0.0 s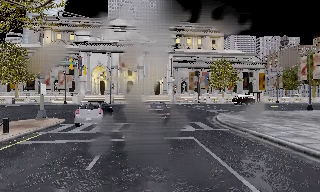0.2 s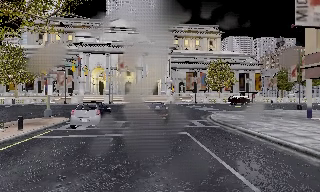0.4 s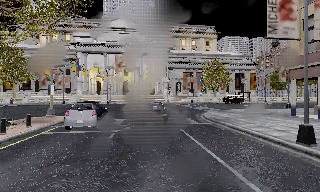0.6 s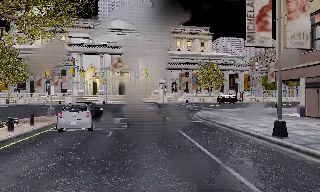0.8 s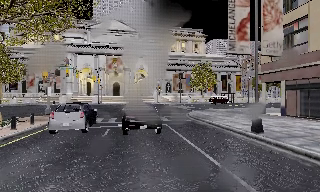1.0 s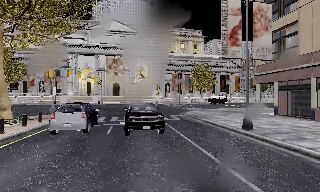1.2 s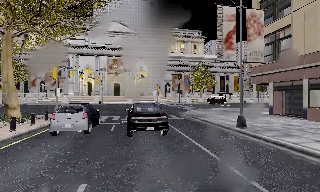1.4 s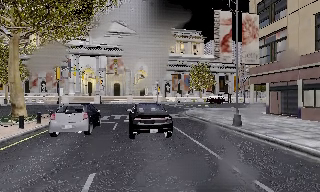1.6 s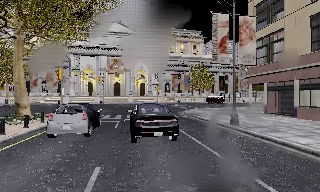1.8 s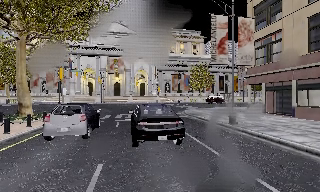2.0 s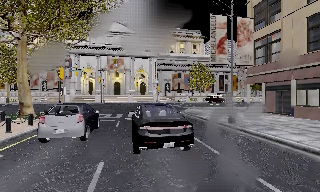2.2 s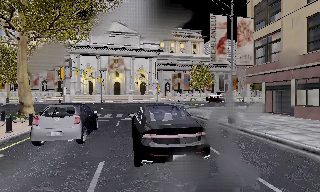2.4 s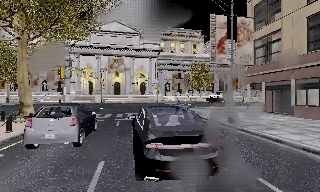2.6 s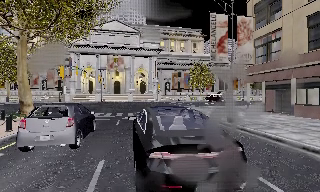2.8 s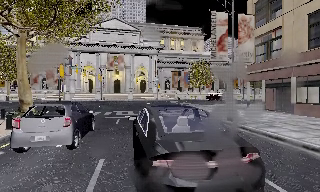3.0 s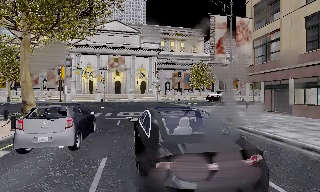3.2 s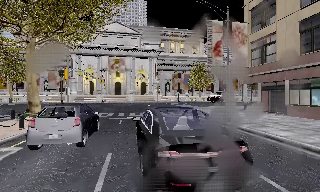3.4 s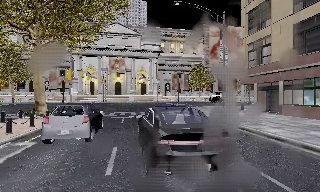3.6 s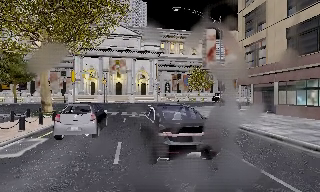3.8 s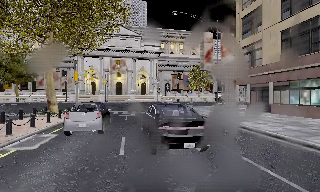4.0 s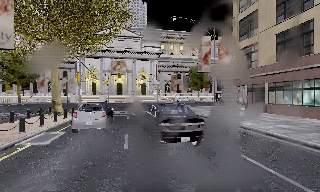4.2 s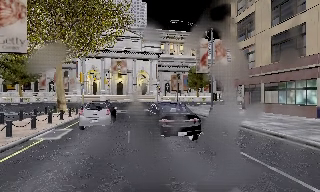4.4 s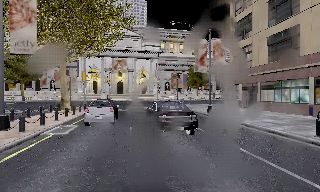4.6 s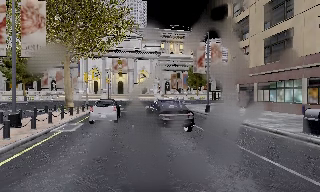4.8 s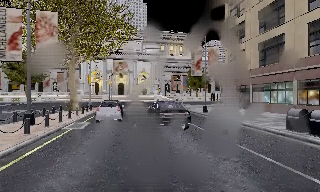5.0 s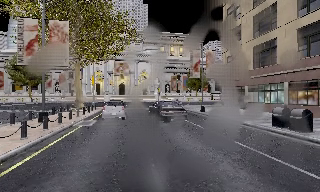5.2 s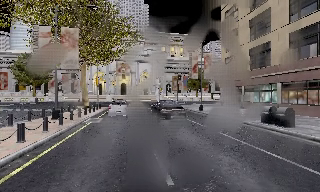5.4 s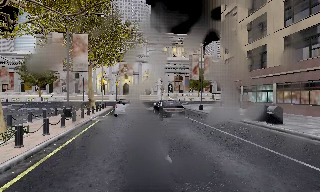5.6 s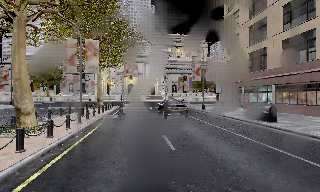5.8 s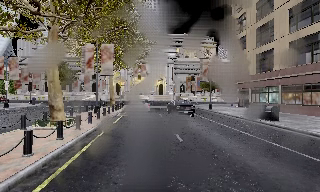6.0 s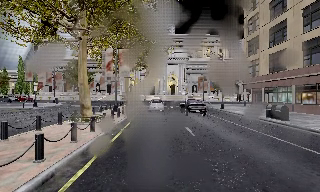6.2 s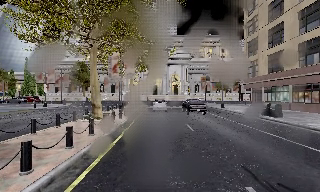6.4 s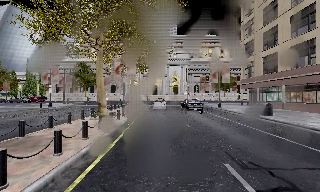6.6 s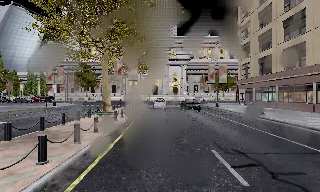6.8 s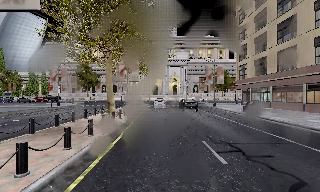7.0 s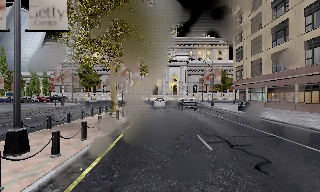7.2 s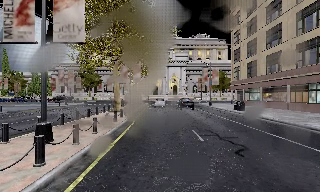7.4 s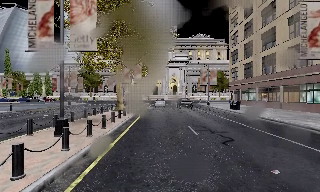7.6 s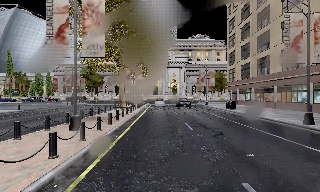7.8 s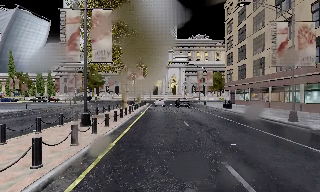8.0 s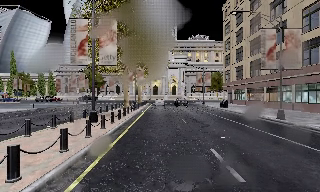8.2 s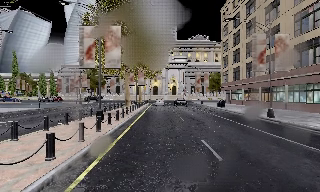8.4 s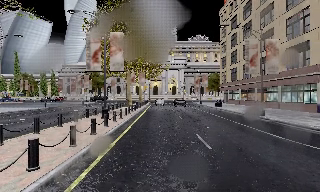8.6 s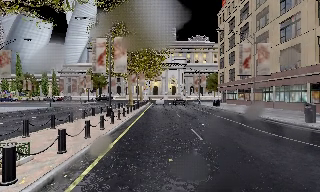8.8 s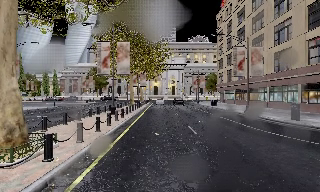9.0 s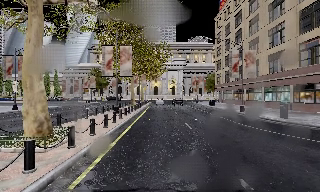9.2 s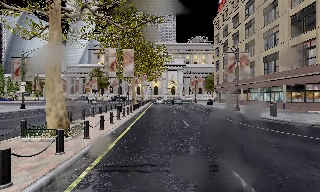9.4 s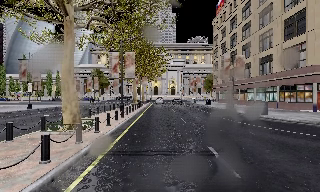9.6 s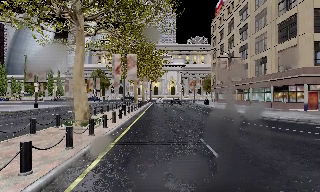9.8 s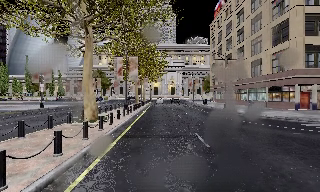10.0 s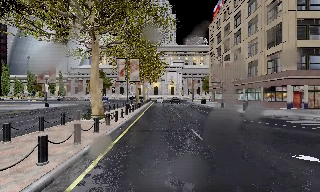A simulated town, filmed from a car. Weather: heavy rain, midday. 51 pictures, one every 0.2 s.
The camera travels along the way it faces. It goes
backward.
0.0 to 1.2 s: The camera travels backward, about 4.5 m, so what stands in front gets smaller.
1.2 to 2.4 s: The camera travels backward, about 1 m, so what stands in front gets smaller. It loses speed.
2.4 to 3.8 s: The camera travels backward, about 2.5 m, so what stands in front gets smaller. It gains speed.
3.8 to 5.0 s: The camera travels backward, about 4.5 m, so what stands in front gets smaller.
5.0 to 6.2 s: The camera swings to its left by about 10 degrees, and the scene slides to the right. It travels backward, about 6 m, so what stands in front gets smaller.
6.2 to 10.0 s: The camera travels backward, about 20 m, so what stands in front gets smaller.
The film runs backward here.
